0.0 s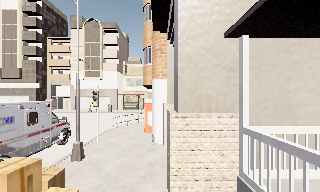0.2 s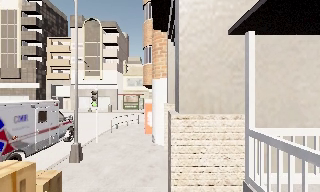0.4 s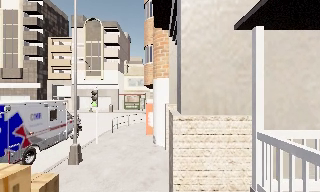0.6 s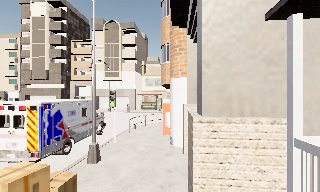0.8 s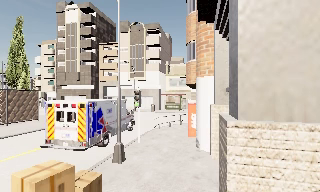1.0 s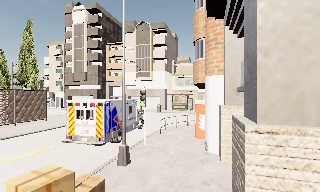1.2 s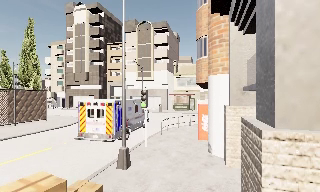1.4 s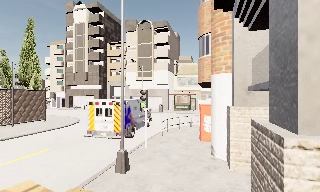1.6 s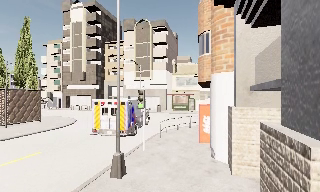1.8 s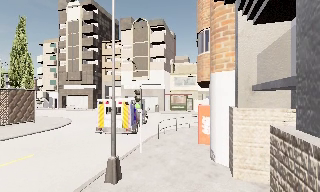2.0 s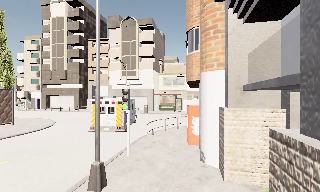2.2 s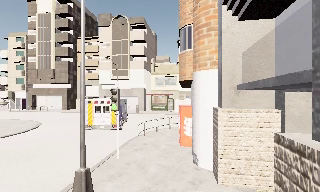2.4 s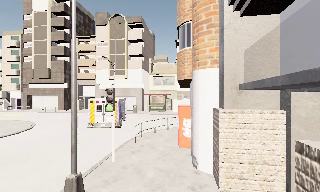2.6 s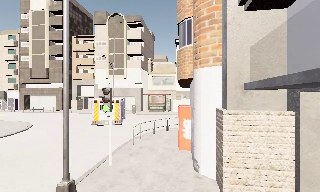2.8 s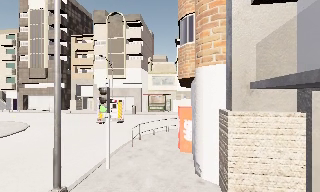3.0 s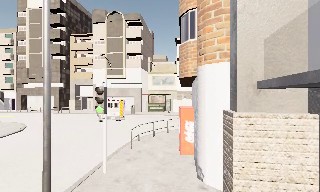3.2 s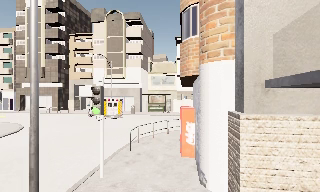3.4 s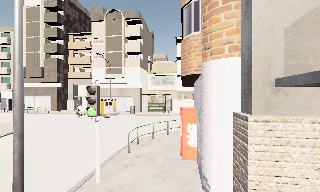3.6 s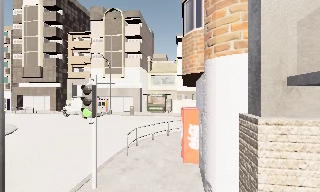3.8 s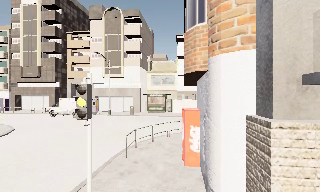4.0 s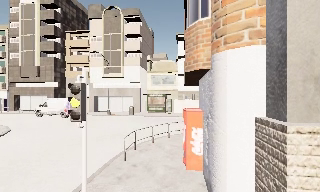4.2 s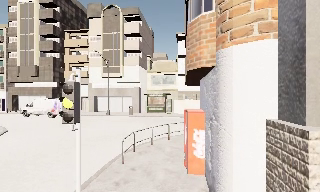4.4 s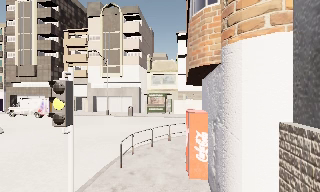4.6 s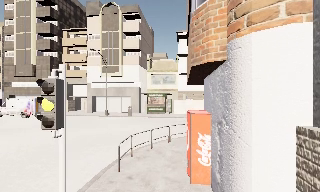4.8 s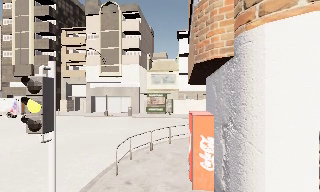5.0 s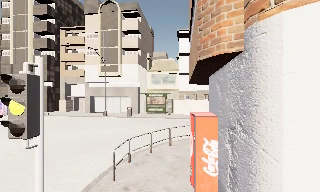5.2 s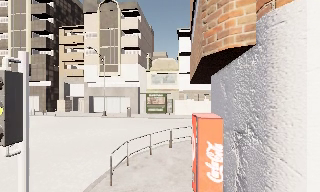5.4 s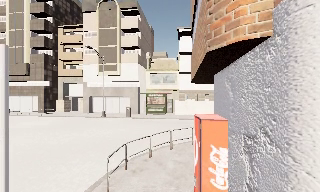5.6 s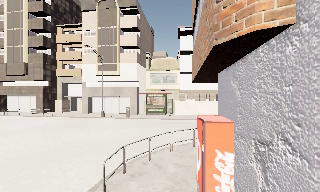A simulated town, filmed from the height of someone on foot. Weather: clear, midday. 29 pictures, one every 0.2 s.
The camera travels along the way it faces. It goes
forward.
0.0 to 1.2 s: The camera pans to its left, which is counterclockwise from overhead, by about 20 degrees. It travels forward, about 1.5 m, so what stands in front looms larger.
1.2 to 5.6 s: The camera travels forward, about 6 m, so what stands in front looms larger.
The film runs forward here.
